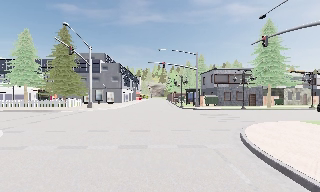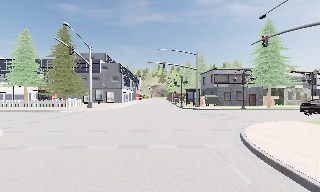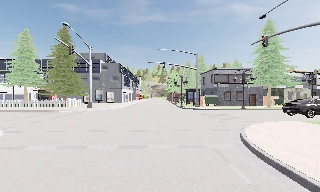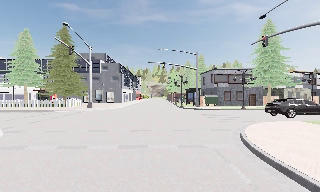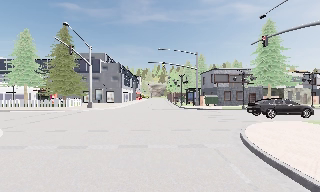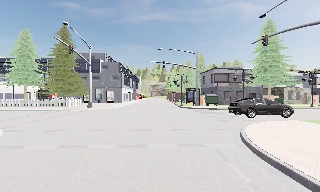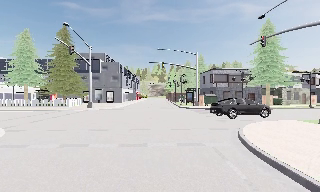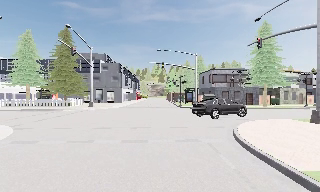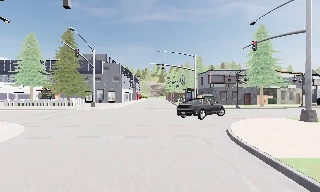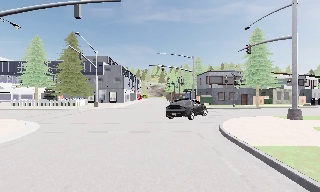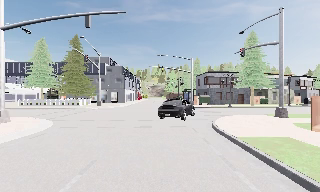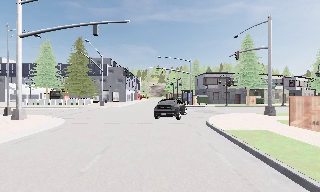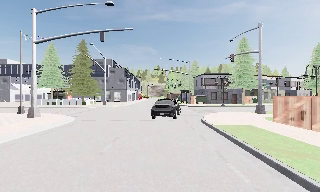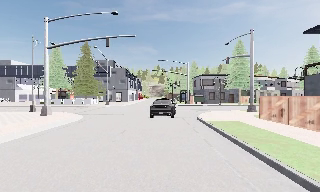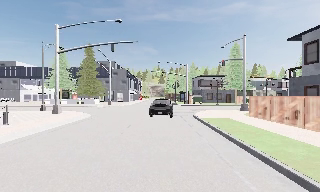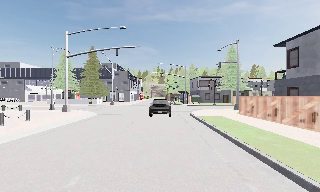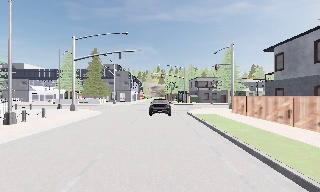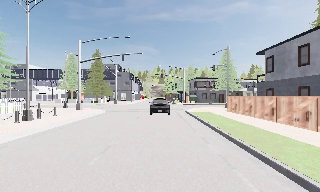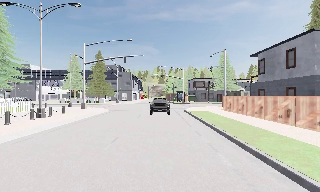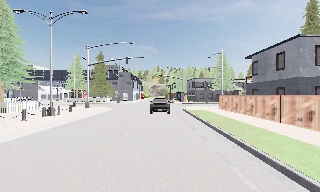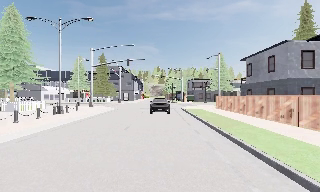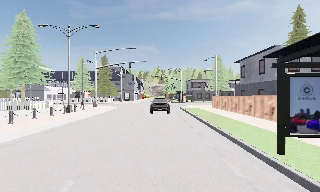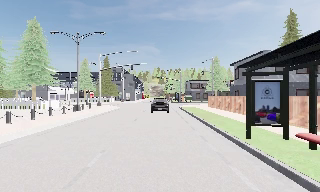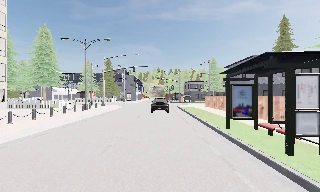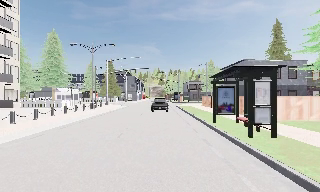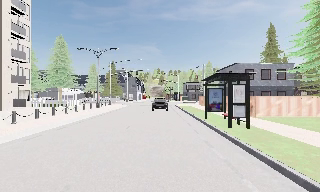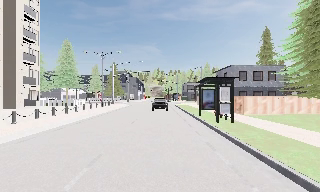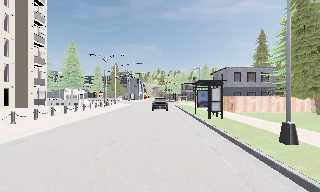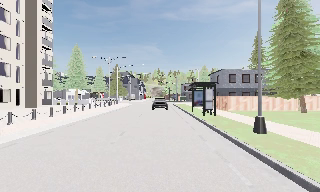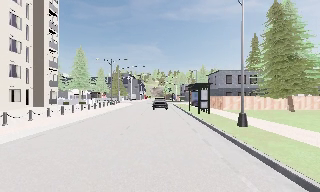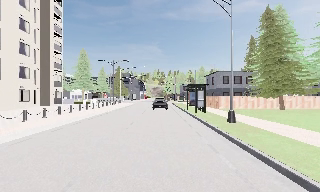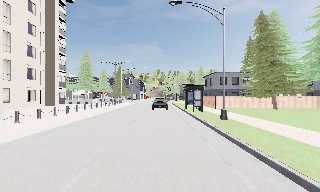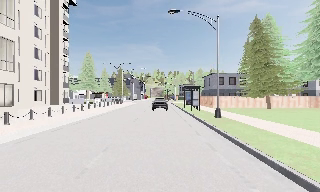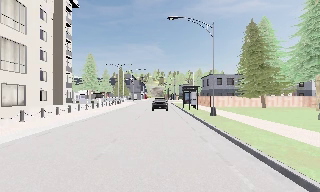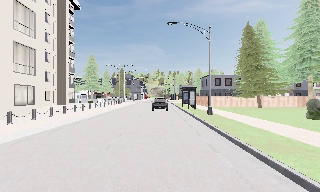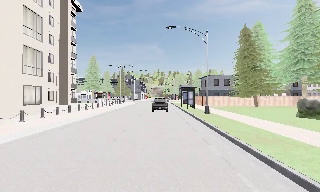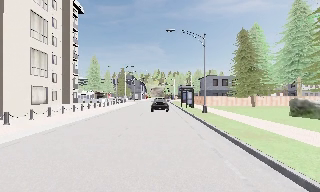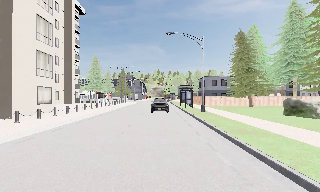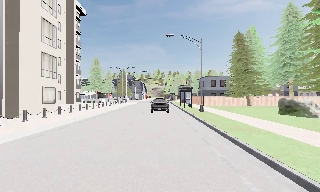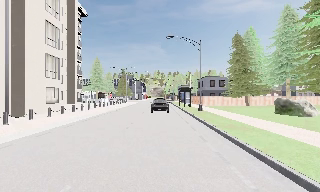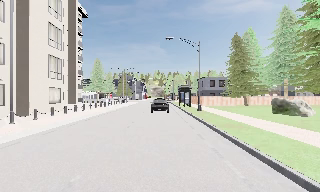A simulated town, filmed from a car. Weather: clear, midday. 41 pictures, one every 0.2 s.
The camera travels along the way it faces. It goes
backward.
0.0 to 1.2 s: The camera shifts only a little, or ends up much as it began.
1.2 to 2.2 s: The camera travels backward, about 4.5 m, so what stands in front gets smaller. It gains speed.
2.2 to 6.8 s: The camera travels backward, about 30 m, so what stands in front gets smaller.
6.8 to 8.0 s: The camera travels backward, about 3.5 m, so what stands in front gets smaller. It loses speed.
The film runs backward here.
